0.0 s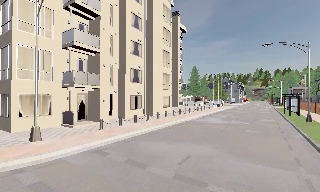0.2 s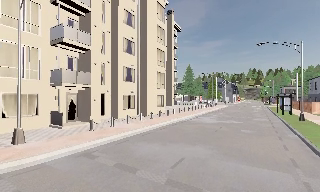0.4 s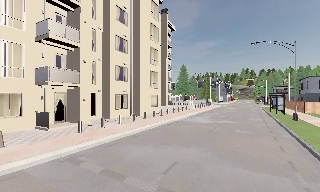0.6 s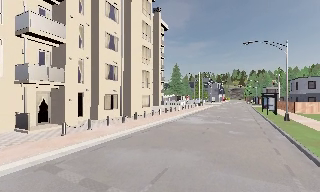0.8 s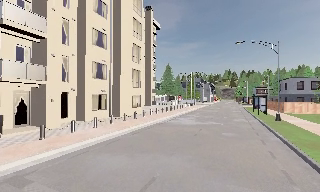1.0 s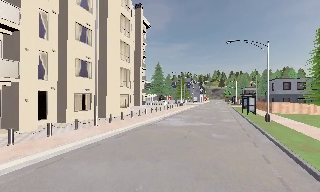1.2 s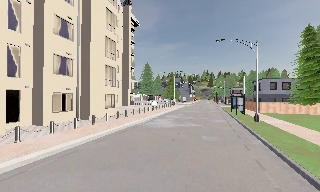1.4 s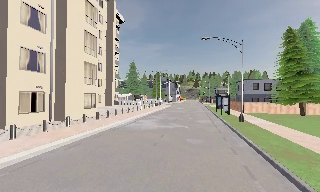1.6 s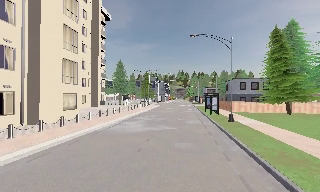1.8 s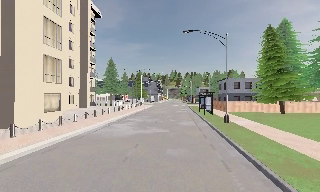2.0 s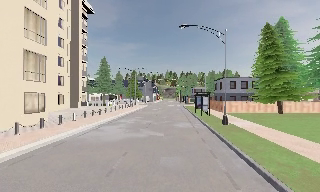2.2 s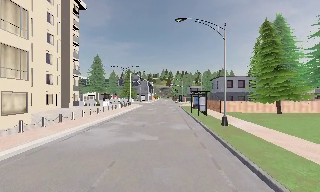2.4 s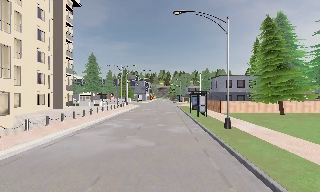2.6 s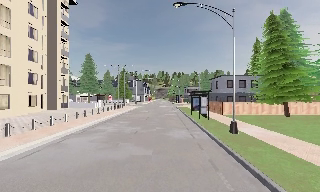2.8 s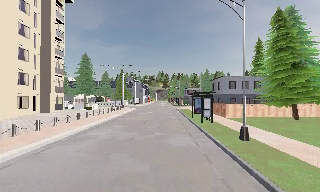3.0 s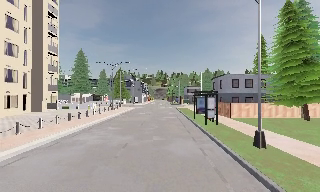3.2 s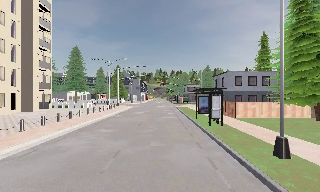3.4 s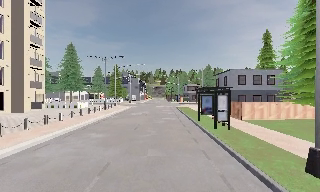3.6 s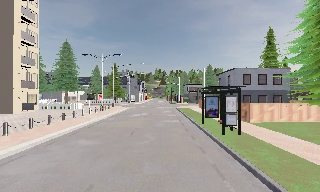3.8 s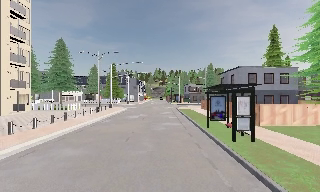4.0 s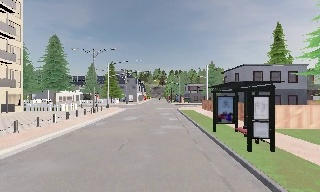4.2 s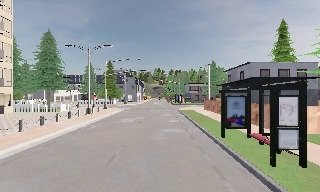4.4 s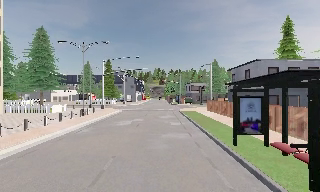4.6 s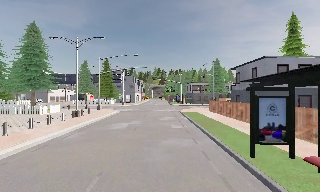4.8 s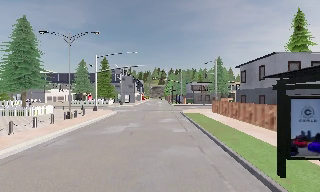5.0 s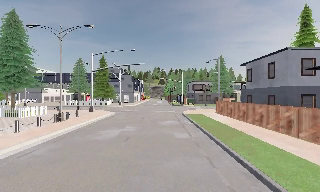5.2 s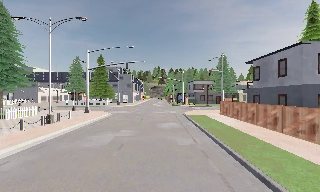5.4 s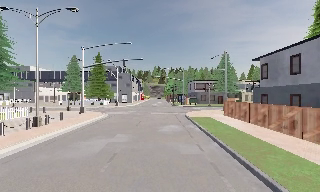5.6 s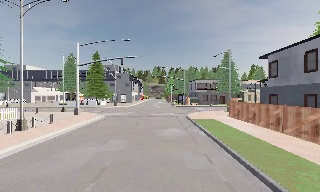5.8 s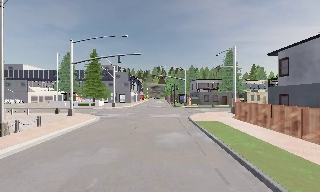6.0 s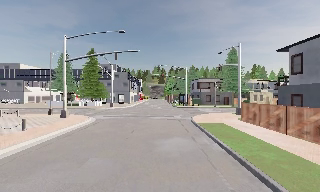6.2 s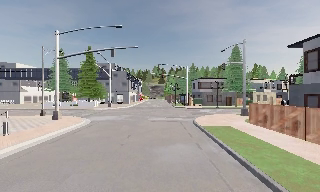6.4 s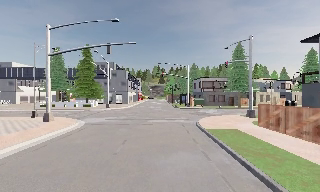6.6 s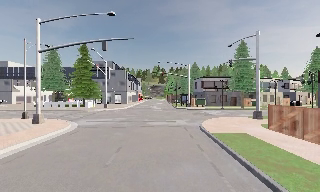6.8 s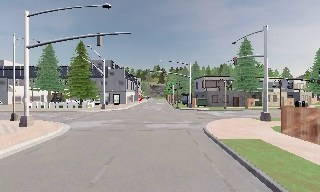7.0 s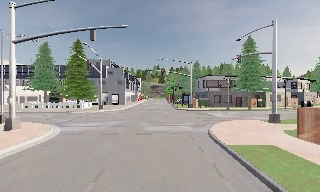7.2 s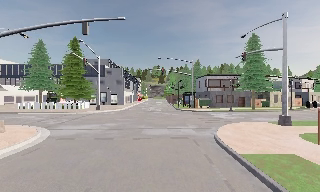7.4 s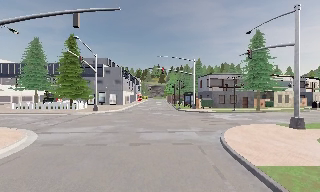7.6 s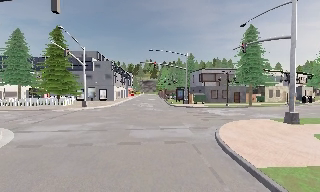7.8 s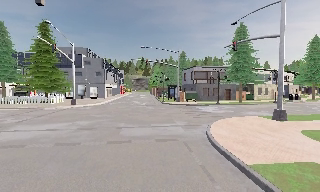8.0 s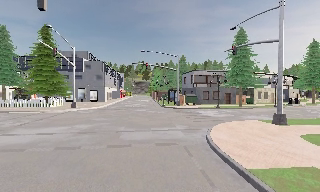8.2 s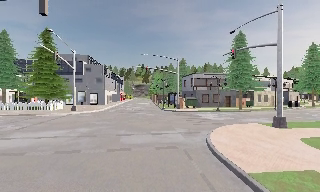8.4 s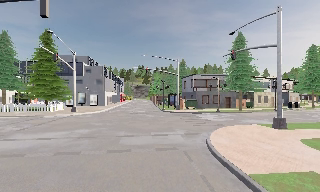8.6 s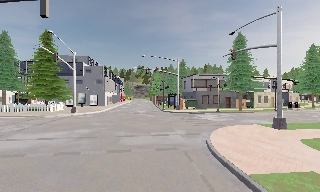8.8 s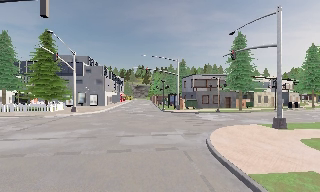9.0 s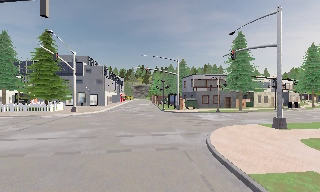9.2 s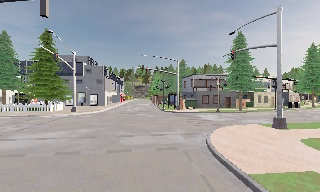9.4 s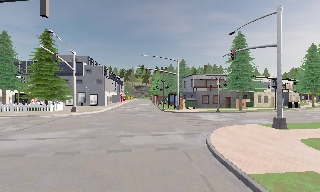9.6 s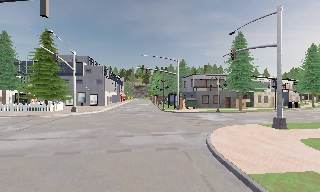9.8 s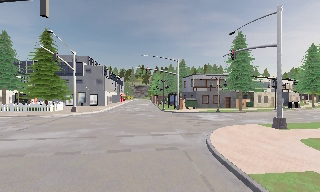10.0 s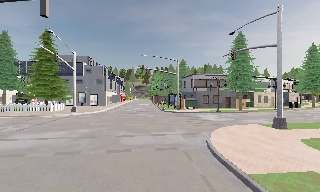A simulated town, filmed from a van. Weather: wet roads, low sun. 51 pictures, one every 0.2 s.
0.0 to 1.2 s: The scene slides to the left, as the camera pans about 15 degrees to its right. It travels forward, about 3.5 m, so what stands in front looms larger. It gains speed.
1.2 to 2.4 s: The scene slides to the left, as the camera pans about 15 degrees to its right. It travels forward, about 6 m, so what stands in front looms larger.
2.4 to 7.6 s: The camera travels forward, about 30 m, so what stands in front looms larger.
7.6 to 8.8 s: The camera shifts only a little, or ends up much as it began.
8.8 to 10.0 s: The camera keeps its place and its aim.
The film runs forward here.
